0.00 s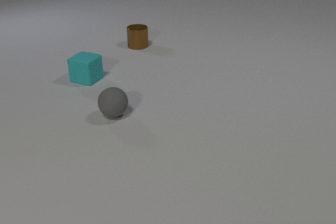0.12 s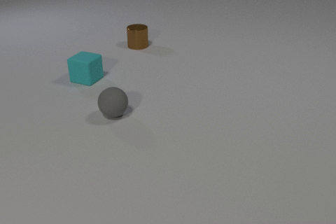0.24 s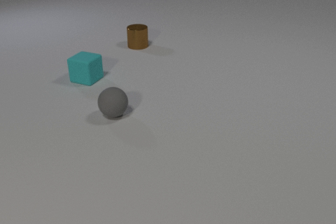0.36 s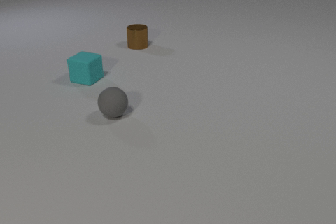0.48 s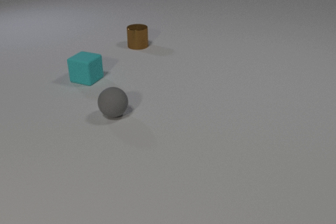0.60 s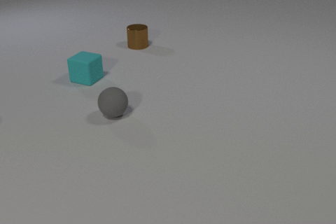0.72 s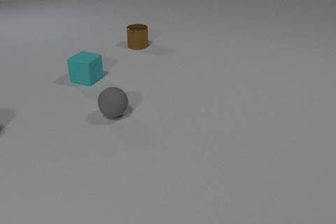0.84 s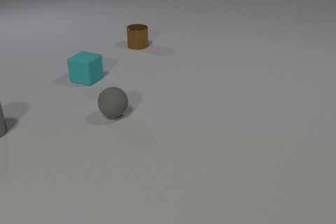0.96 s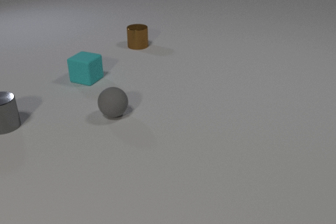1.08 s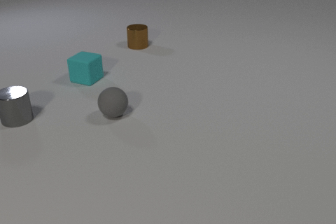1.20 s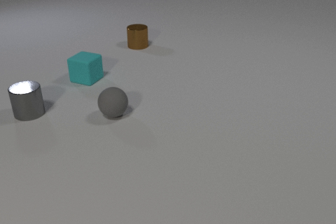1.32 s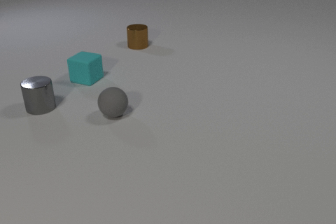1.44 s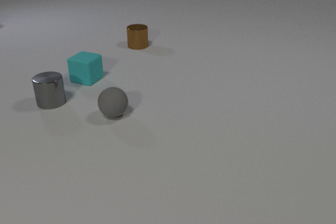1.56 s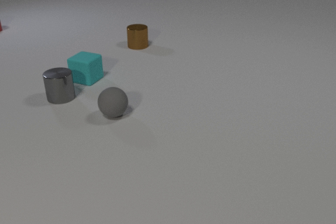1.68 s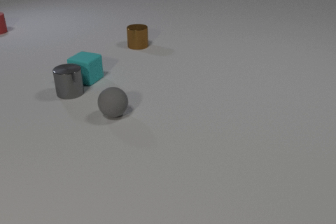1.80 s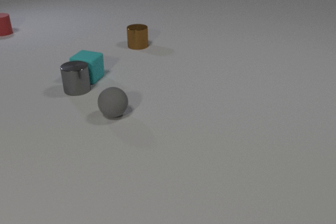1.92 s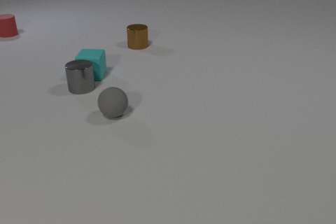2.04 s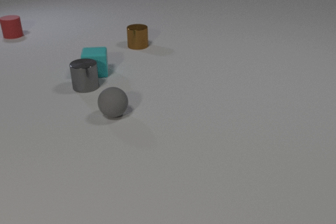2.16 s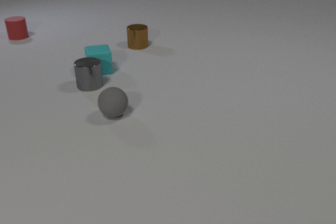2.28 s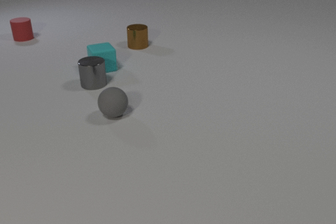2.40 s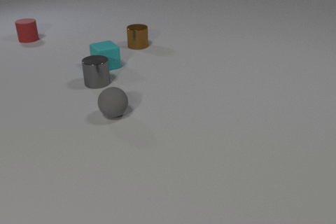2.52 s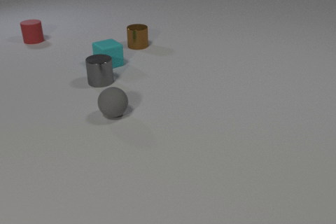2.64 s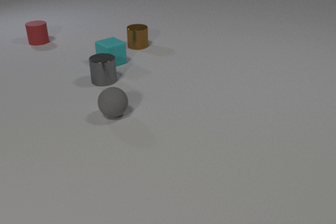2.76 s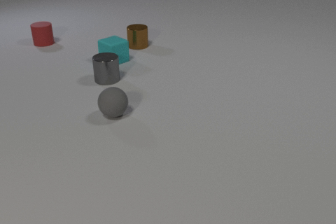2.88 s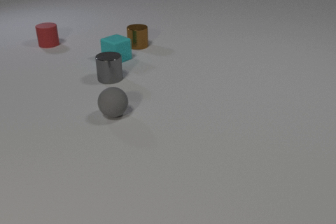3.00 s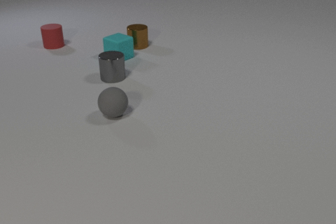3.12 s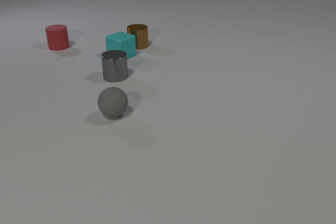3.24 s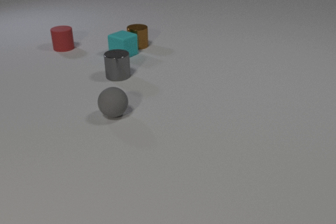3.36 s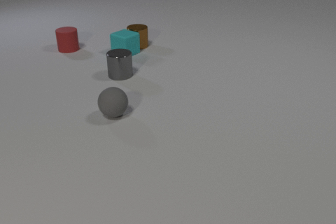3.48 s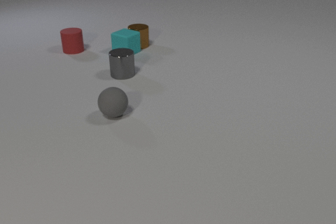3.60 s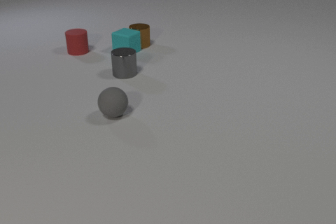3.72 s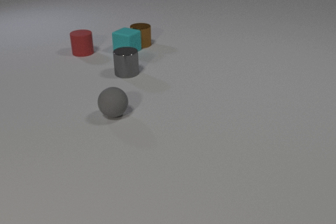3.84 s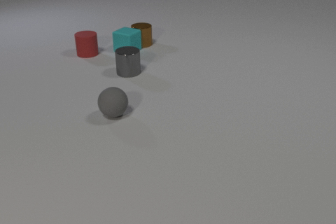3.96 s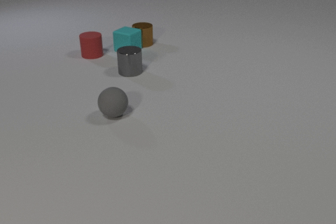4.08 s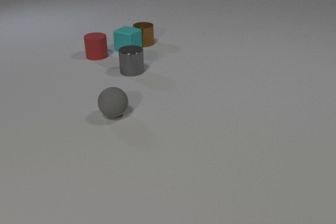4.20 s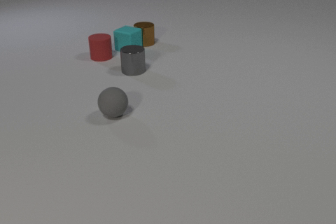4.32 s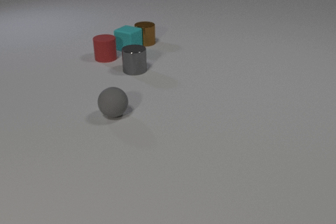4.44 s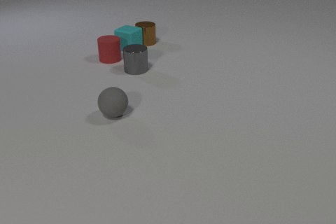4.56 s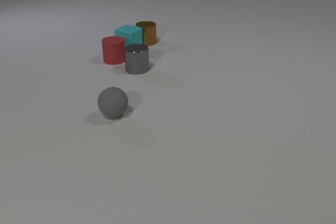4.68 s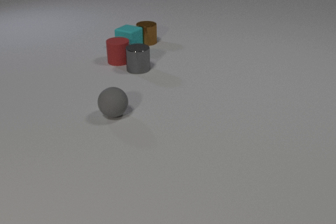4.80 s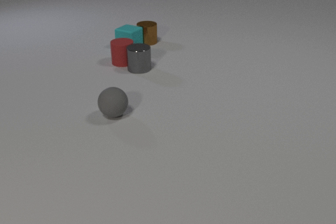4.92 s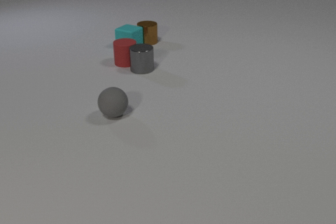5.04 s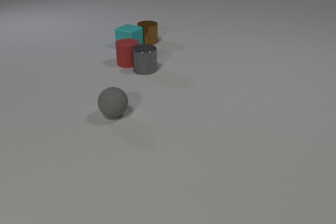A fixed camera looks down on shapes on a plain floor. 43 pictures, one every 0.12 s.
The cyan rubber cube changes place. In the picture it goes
away from the camera.
The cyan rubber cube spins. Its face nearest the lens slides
to the right.
0.00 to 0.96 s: The gray metal cylinder comes in at the left edge, slides to the right and away from the camera.
0.96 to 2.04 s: The gray metal cylinder slides to the right and away from the camera. The cyan rubber cube slides away from the camera and to the right, spins counterclockwise seen from above by about 30 degrees, its near face sliding to the right. The red rubber cylinder comes in at the left edge, slides toward the camera and to the right. The gray metal cylinder and the cyan rubber cube collide.
2.04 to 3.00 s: The gray metal cylinder slides to the right and away from the camera. The cyan rubber cube slides away from the camera and to the right, spins so that its near face slides to the right, counterclockwise seen from above. The red rubber cylinder slides toward the camera and to the right.
3.00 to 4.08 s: The gray metal cylinder slides to the right and away from the camera. The cyan rubber cube slides away from the camera and to the right. The red rubber cylinder slides to the right and toward the camera. The brown metal cylinder slides away from the camera and to the right. The cyan rubber cube and the brown metal cylinder collide.
4.08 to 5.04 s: The gray metal cylinder slides to the right. The cyan rubber cube slides away from the camera. The red rubber cylinder slides to the right and toward the camera. The brown metal cylinder slides away from the camera and to the right. The gray metal cylinder and the red rubber cylinder collide.
How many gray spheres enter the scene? 0.
How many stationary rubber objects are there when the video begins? 2.
What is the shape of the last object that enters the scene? cylinder.
